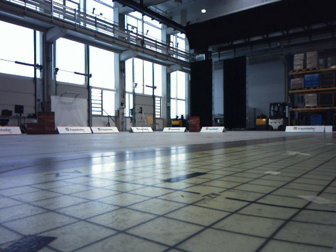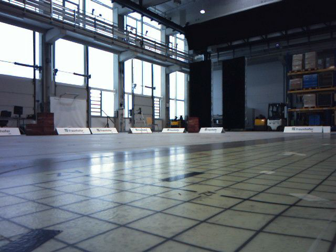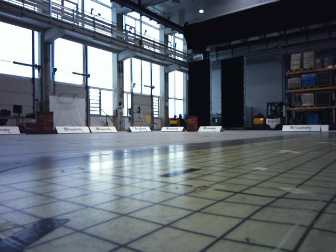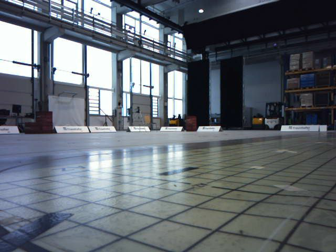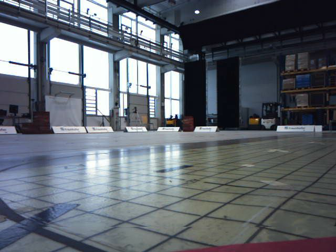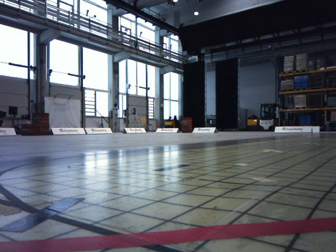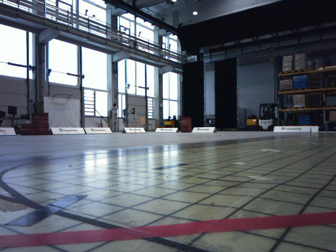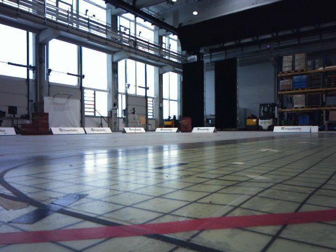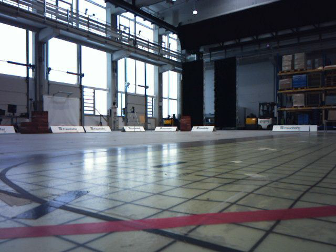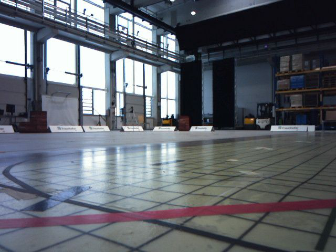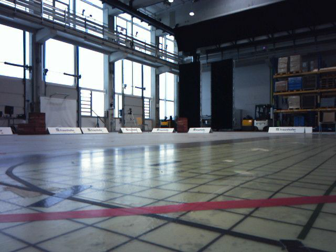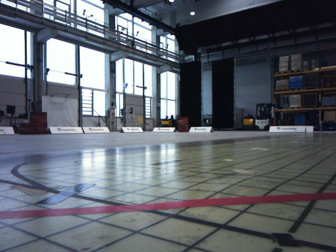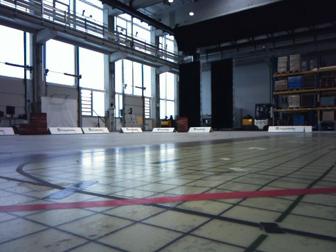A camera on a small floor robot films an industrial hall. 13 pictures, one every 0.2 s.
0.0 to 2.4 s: The camera travels backward, about 0.5 m, so what stands in front gets smaller.
The film runs backward here.
